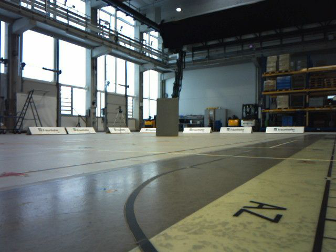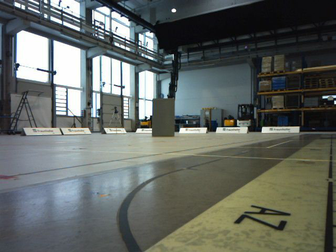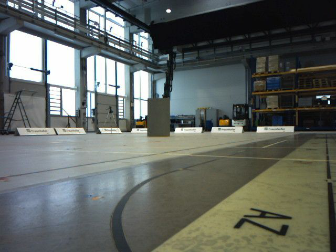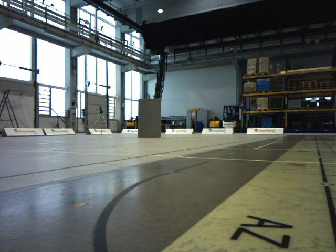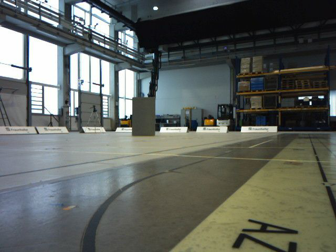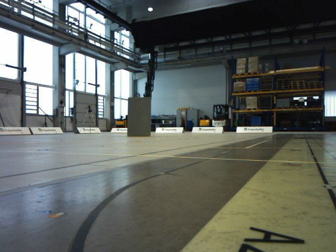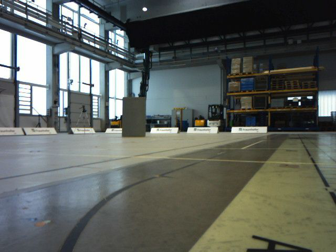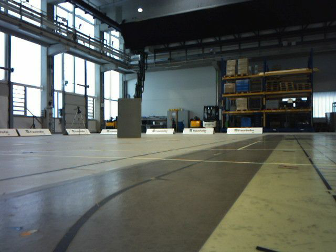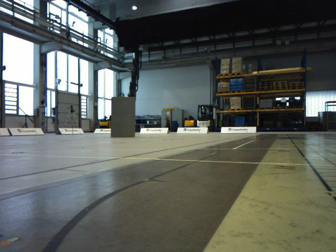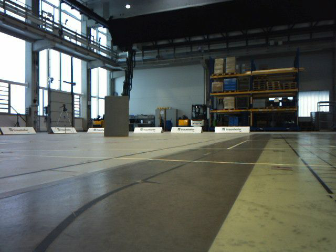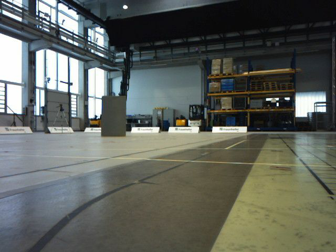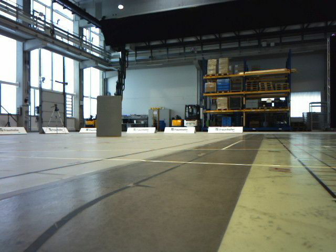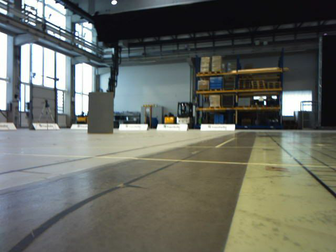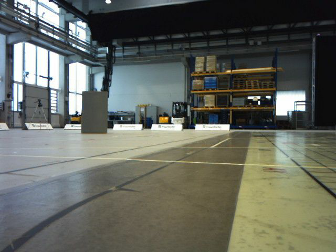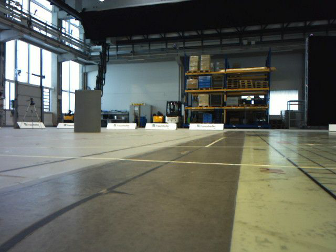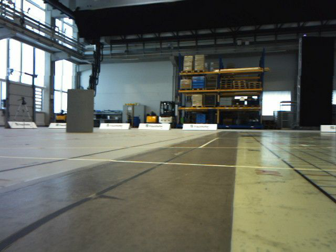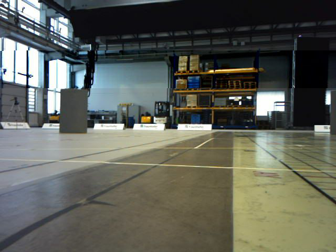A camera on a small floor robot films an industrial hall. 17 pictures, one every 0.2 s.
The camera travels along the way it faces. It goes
forward.
0.0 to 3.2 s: The camera pans to its right, which is clockwise from overhead, by about 20 degrees. It travels forward, about 0.6 m, so what stands in front looms larger.
The film runs forward here.
